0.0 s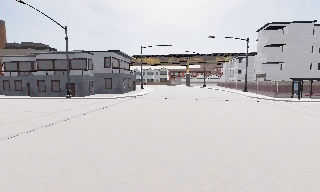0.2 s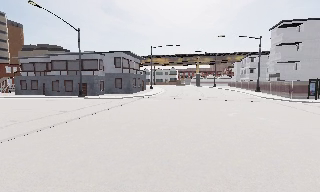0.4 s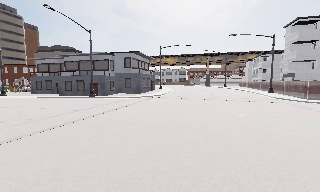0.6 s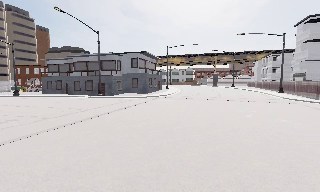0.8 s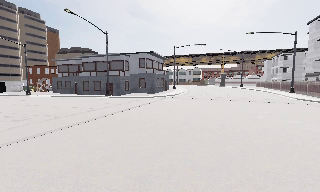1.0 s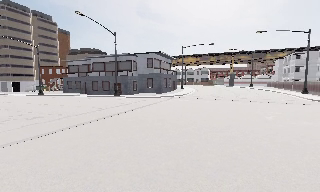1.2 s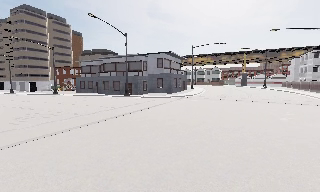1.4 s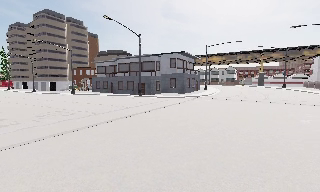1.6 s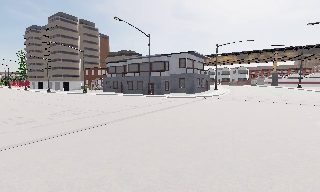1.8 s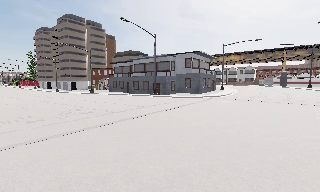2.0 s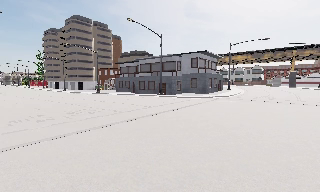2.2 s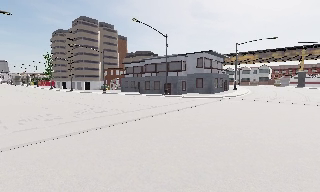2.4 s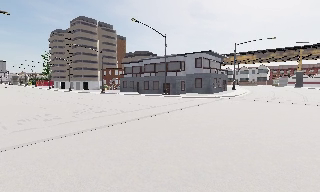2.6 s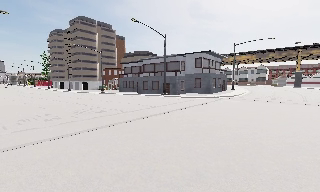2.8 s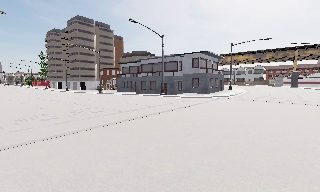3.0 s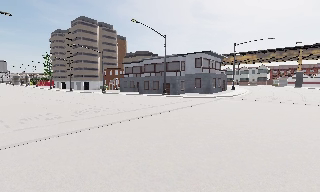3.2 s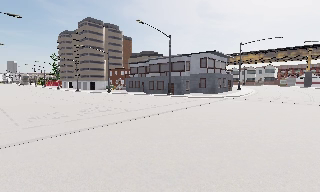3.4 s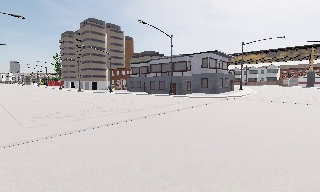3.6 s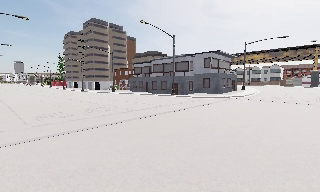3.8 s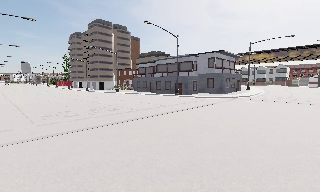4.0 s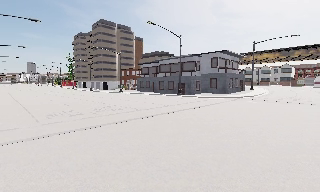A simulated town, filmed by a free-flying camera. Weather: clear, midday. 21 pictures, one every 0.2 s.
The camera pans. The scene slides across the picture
to the right.
The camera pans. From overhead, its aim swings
counterclockwise.
0.0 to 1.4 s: The camera pans to its left, which is counterclockwise from overhead, by about 20 degrees.
1.4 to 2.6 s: The camera shifts only a little, or ends up much as it began.
2.6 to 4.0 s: The camera travels backward, about 1 m, so what stands in front gets smaller.
The film runs backward here.
